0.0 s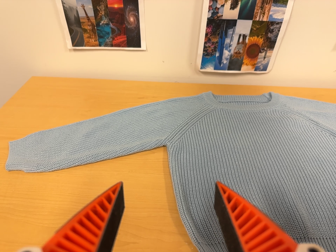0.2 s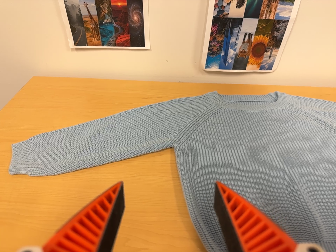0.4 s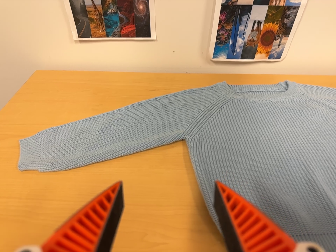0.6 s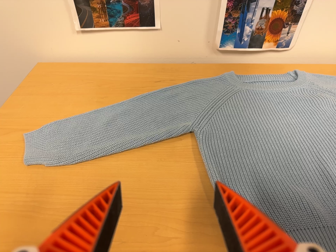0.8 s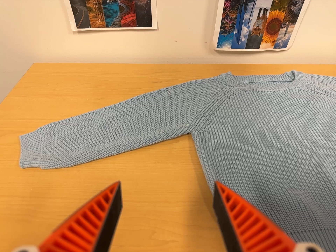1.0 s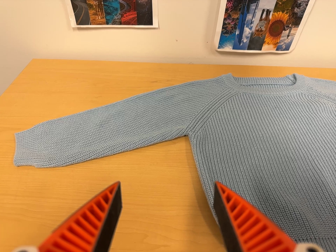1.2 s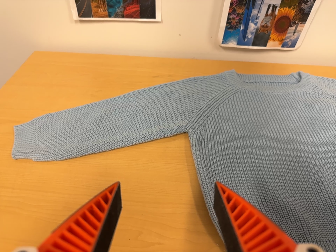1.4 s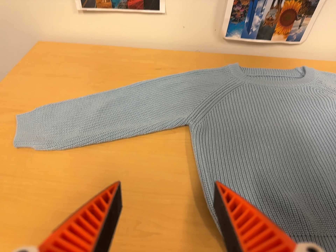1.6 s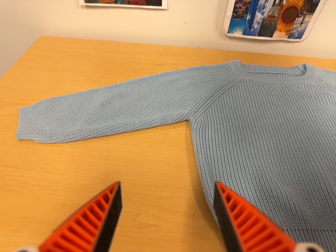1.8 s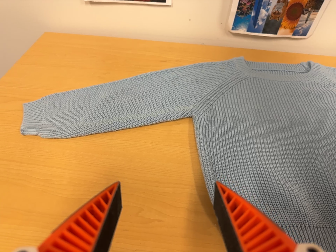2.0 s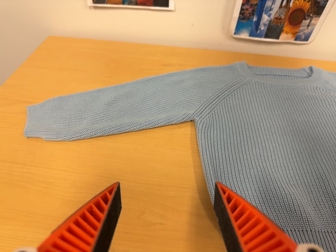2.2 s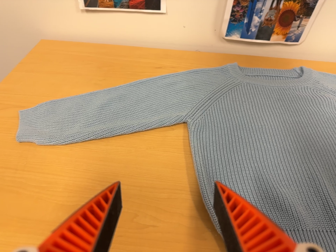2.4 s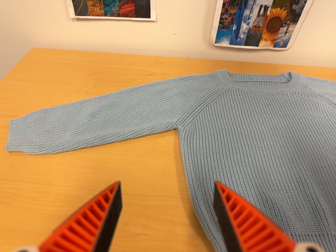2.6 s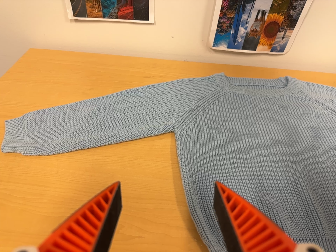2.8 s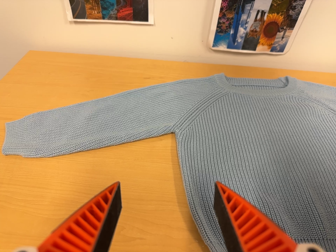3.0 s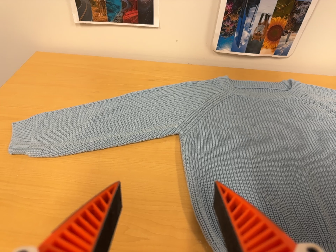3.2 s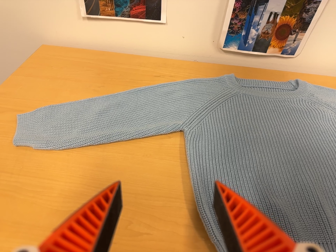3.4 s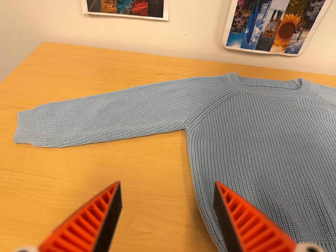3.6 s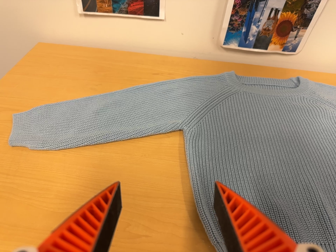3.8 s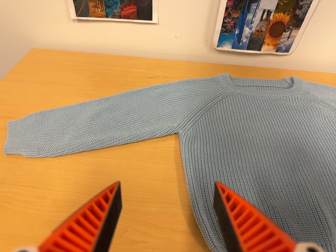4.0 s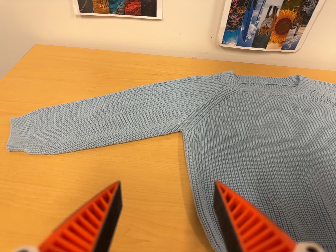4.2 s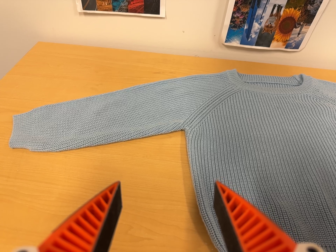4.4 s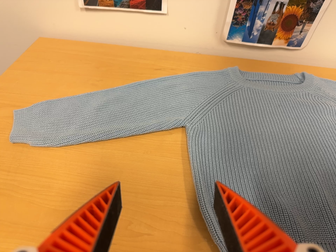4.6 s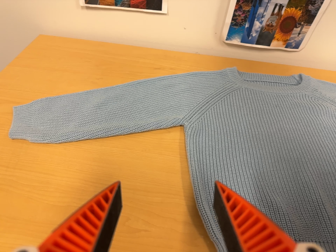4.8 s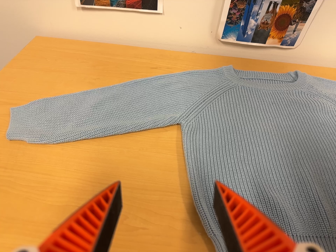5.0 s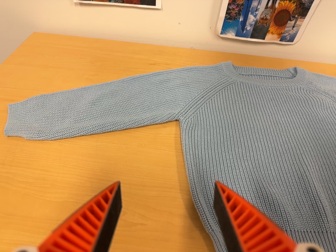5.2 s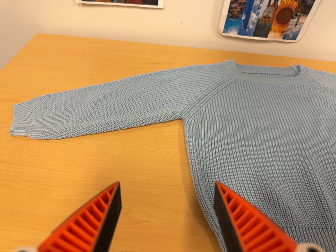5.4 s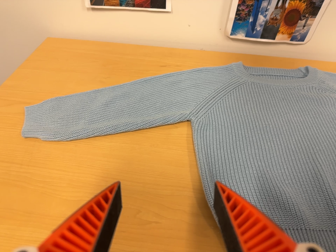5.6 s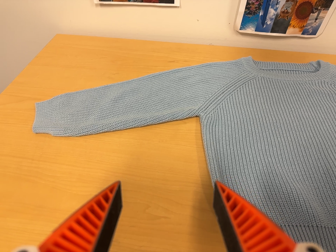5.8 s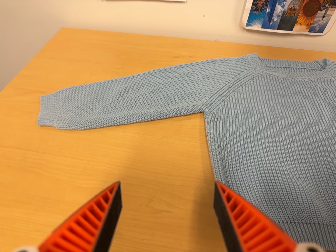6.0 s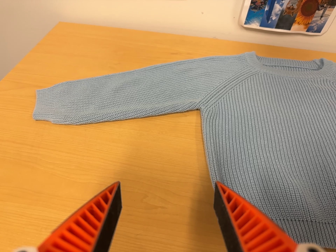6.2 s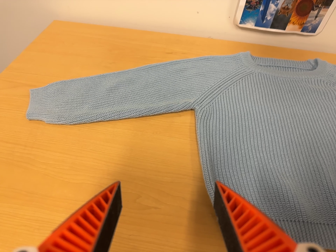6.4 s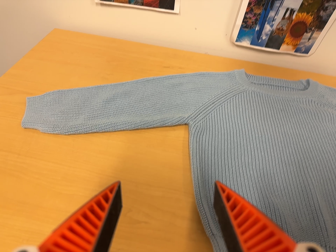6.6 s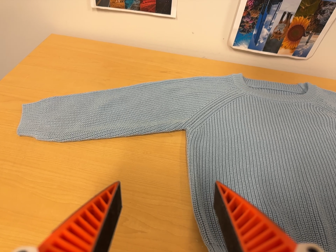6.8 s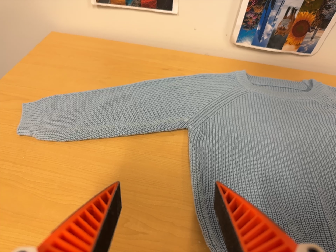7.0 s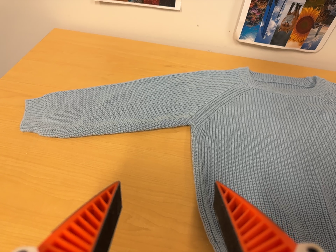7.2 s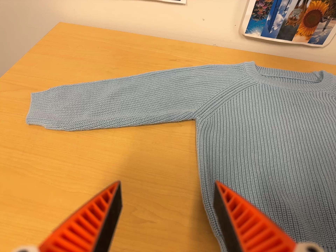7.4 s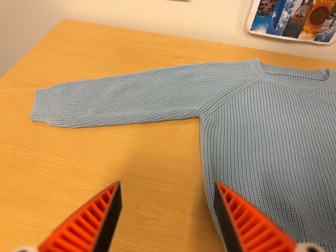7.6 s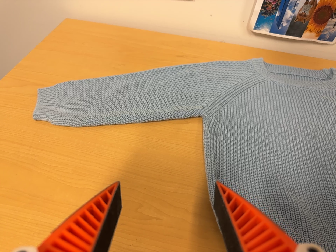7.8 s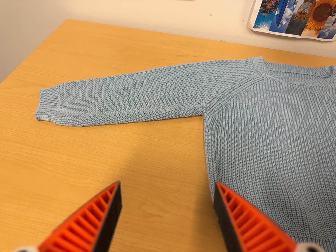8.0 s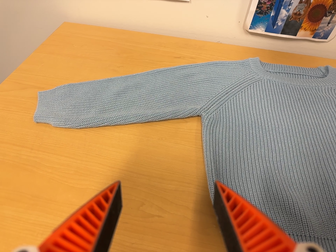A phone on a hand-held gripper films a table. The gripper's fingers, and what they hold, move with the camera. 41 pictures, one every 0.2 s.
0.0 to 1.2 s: The camera travels forward and to its left, about 7 cm, so what stands in front looms larger.
1.2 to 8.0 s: The camera shifts only a little, or ends up much as it began.
The film runs forward here.
